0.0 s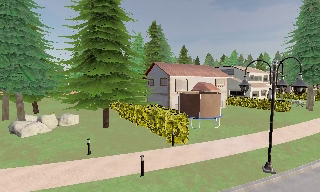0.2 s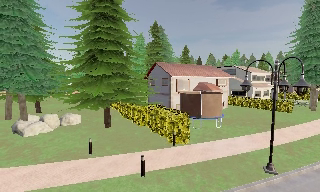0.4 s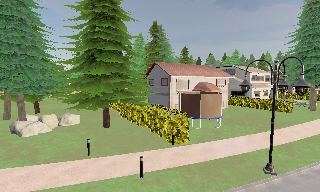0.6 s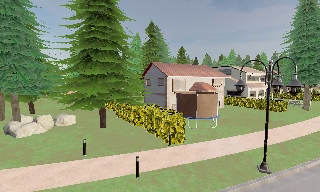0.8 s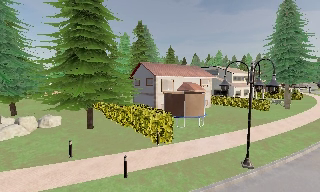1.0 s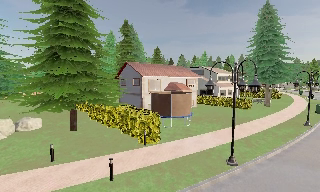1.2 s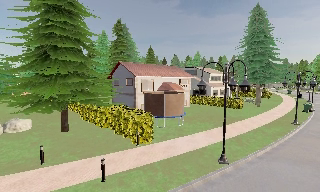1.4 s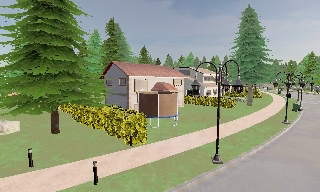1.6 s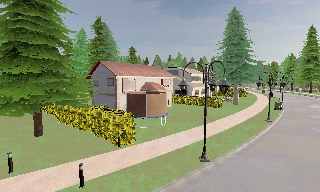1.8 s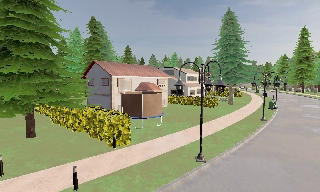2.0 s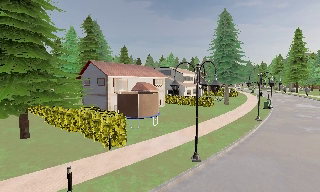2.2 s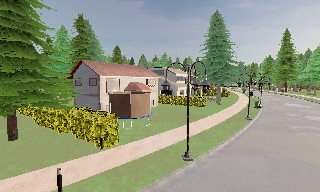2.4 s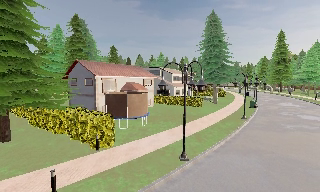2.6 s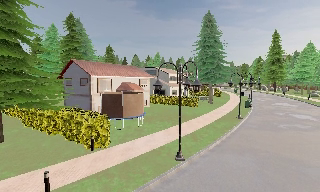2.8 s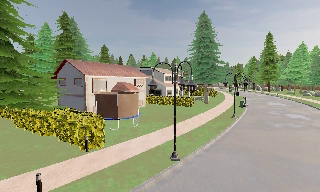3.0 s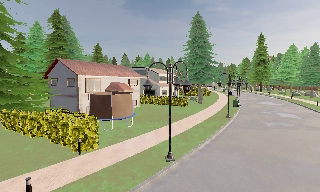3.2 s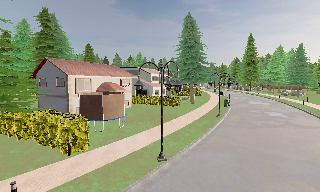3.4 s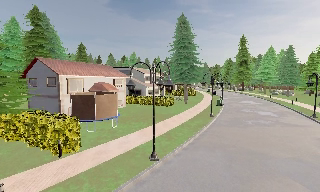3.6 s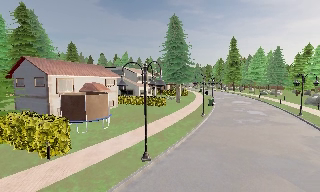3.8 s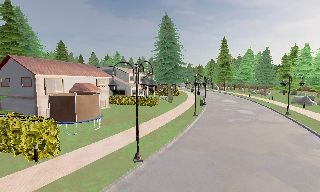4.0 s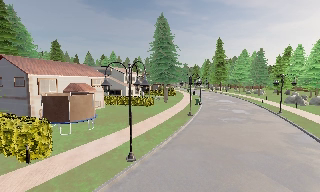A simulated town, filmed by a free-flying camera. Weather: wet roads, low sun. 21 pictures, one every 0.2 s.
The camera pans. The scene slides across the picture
to the left.
The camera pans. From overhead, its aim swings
clockwise.
0.0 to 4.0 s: The scene slides to the left, as the camera pans about 40 degrees to its right. It travels to its right, about 1 m, so close, fixed things drift to the left.
The film runs forward here.
